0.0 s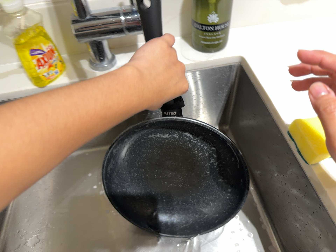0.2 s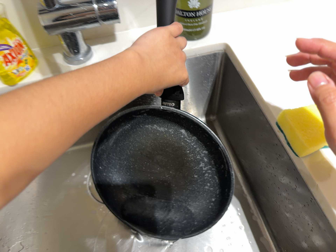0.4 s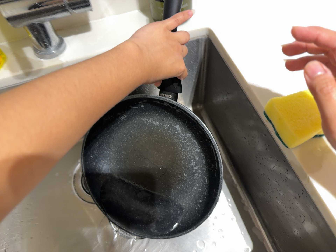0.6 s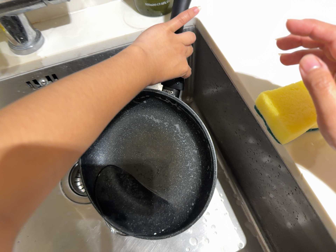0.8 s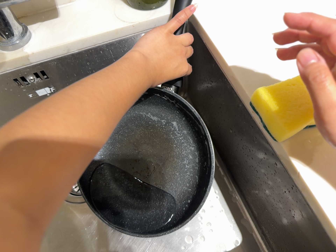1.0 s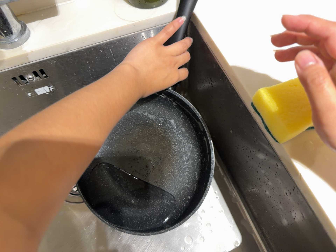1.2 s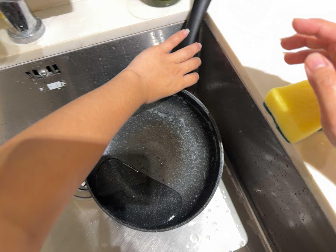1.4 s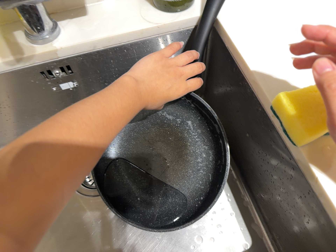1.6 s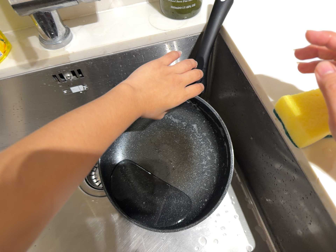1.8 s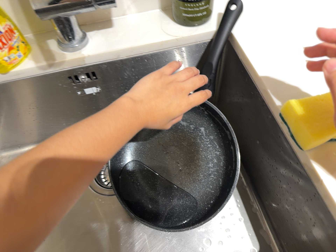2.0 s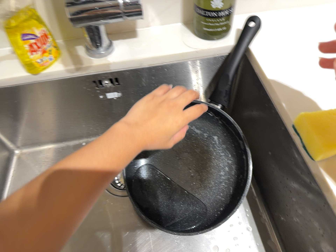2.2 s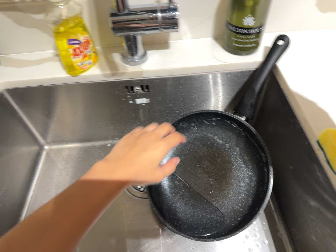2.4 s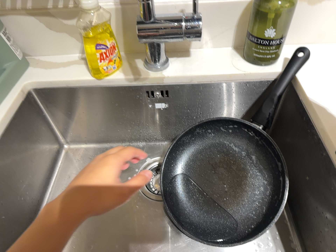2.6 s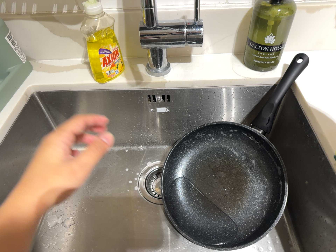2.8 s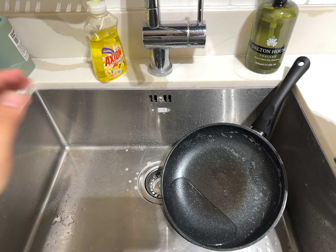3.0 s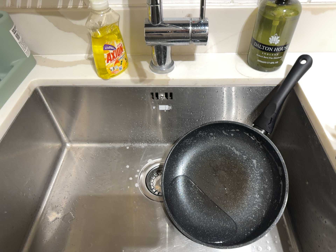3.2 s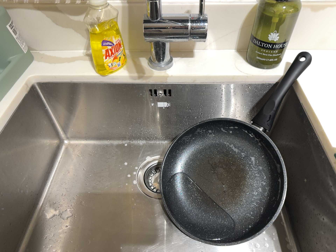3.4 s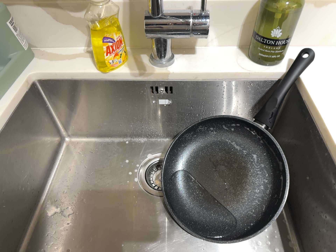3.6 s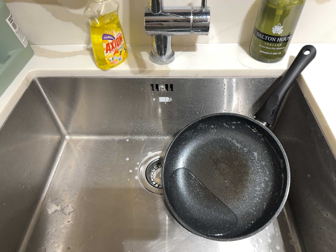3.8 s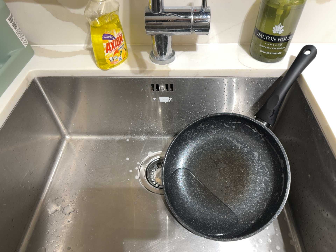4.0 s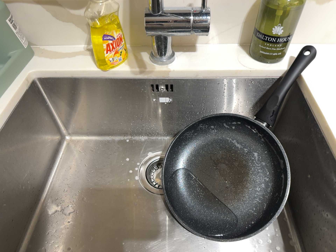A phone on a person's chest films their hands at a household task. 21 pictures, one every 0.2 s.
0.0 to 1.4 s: The camera travels forward, about 7 cm, so what stands in front looms larger. Its aim tips toward the bottom of its view by about 10 degrees, and the scene shifts upward.
1.4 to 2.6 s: The scene slides to the right, as the camera pans about 10 degrees to its left. It travels backward and to its left, about 12 cm, so what stands in front gets smaller. Its aim tips toward the top of its view by about 10 degrees, and the scene shifts downward. It rolls about its line of sight by about 15 degrees, and the scene rotates clockwise.
2.6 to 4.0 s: The camera keeps its place and its aim.
The film runs backward here.
